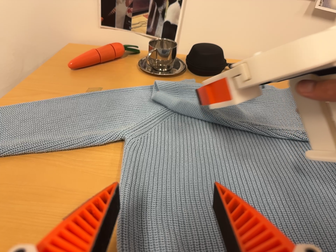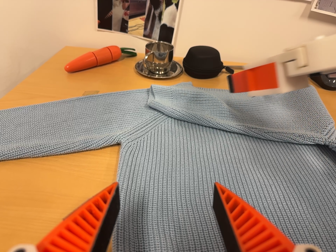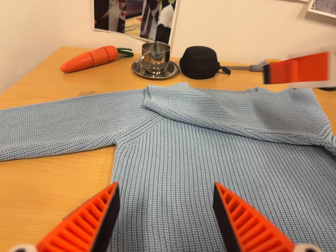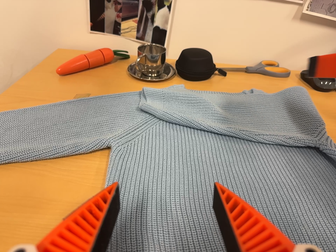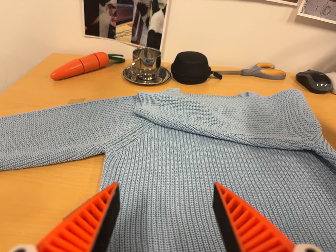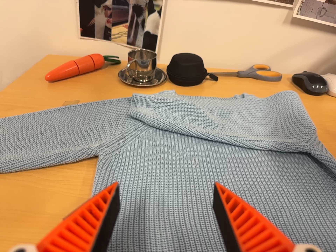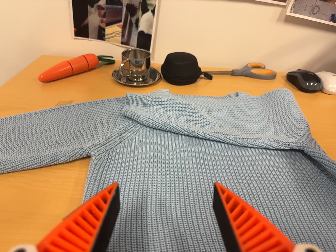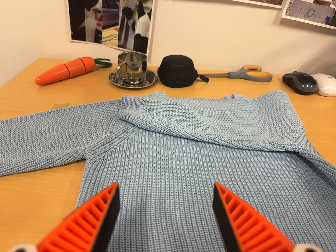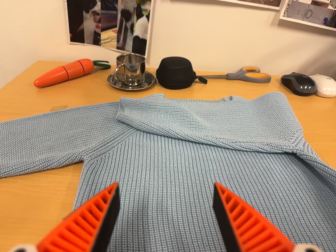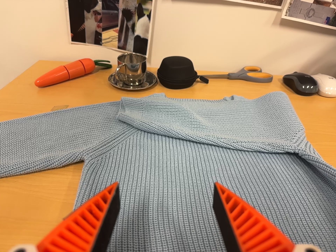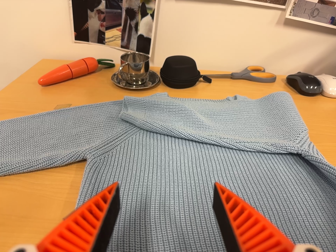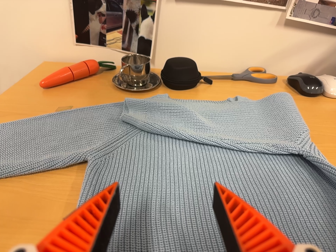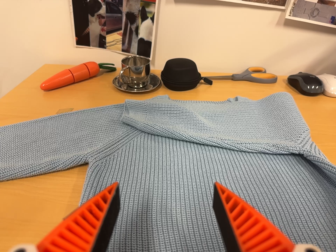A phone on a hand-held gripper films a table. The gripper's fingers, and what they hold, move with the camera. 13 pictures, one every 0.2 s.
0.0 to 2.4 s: The camera travels to its right, about 5 cm, so close, fixed things drift to the left.
The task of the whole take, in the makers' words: right arm across.
The film runs forward here.
